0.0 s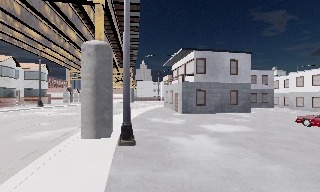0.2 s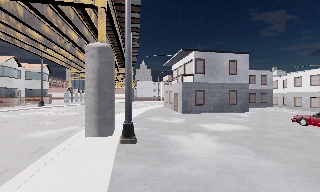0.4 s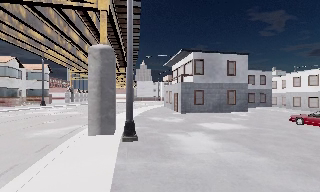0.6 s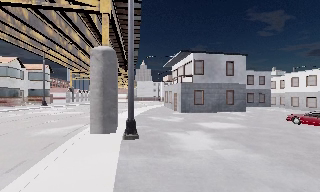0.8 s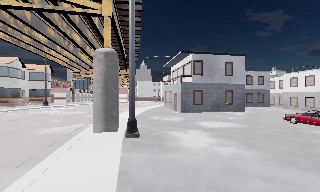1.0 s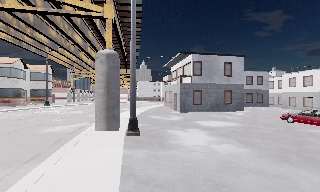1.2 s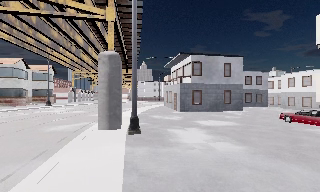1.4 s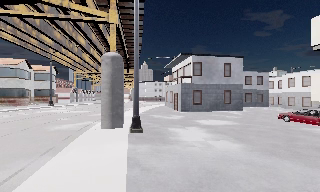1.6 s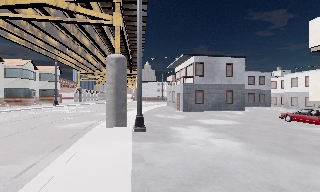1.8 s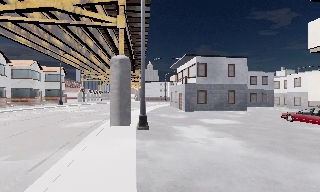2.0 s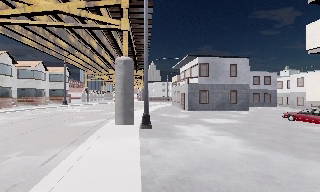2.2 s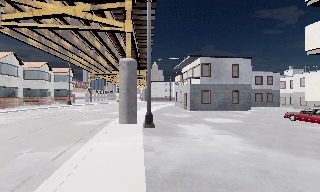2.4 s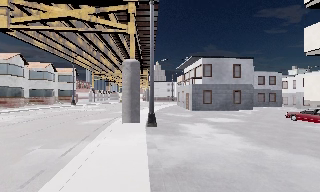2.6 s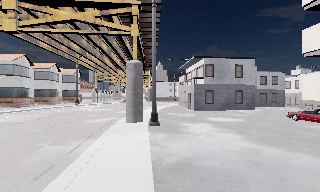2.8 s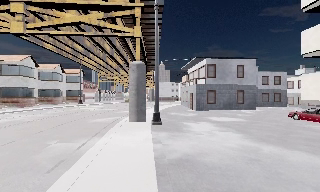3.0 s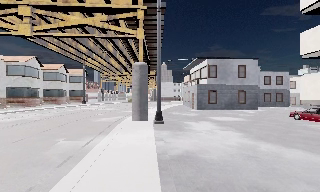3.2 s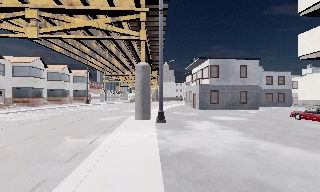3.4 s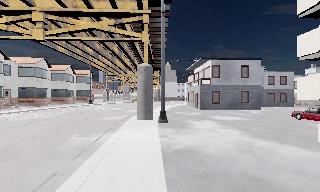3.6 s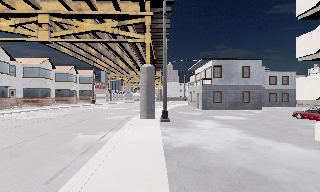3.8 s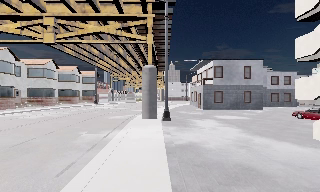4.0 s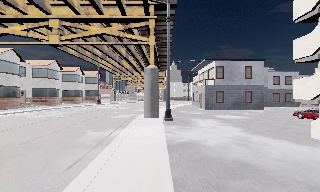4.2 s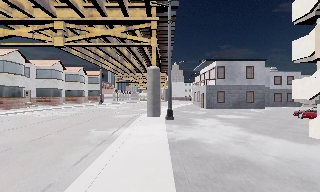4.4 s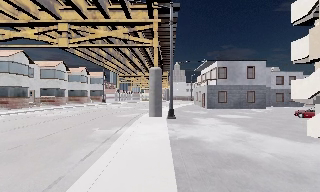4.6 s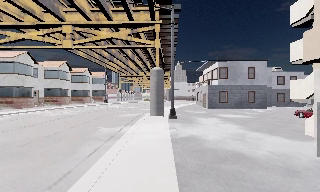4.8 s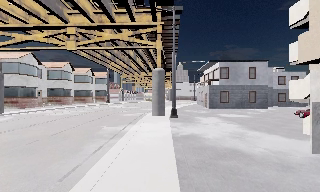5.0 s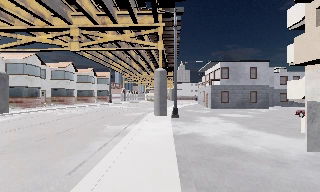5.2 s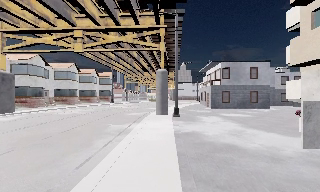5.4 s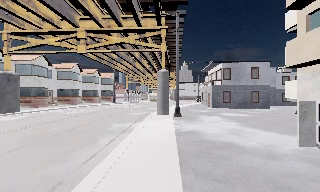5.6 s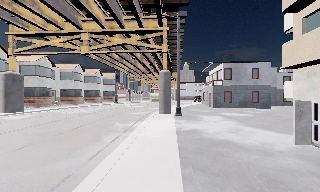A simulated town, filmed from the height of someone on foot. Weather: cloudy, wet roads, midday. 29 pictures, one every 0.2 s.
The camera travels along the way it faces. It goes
backward.
0.0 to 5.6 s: The scene slides to the right, as the camera pans about 15 degrees to its left. It travels backward, about 9 m, so what stands in front gets smaller.
The film runs backward here.
